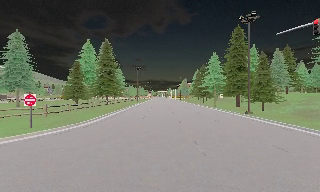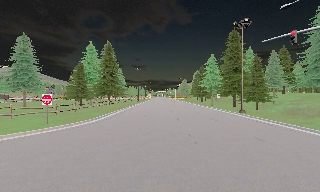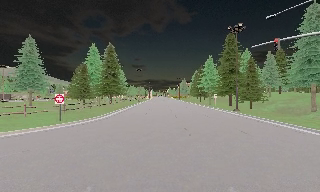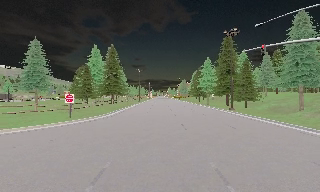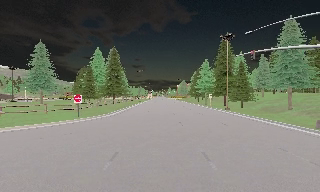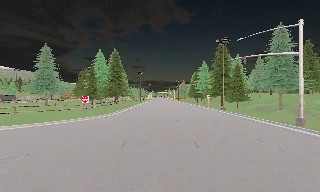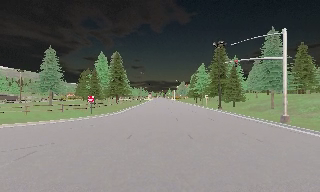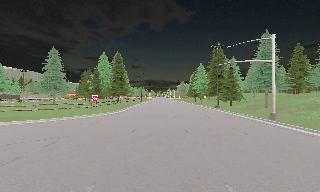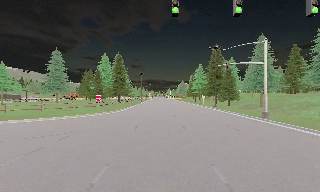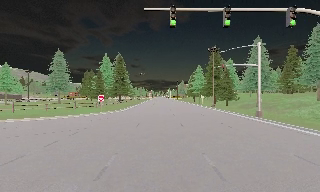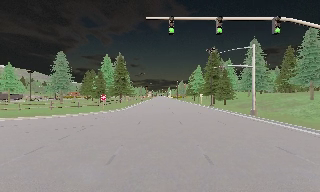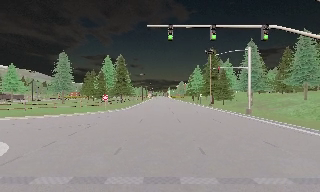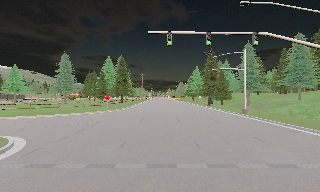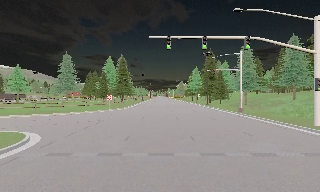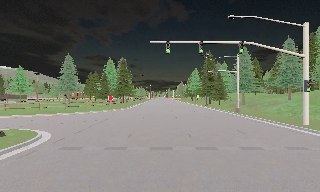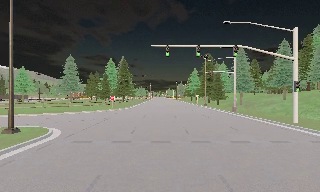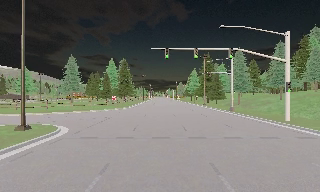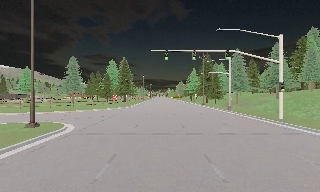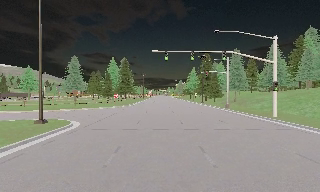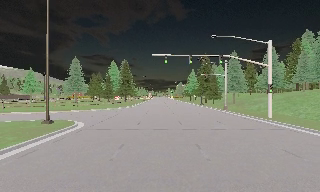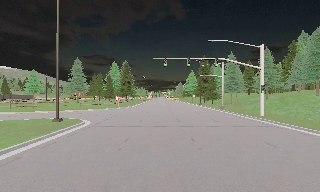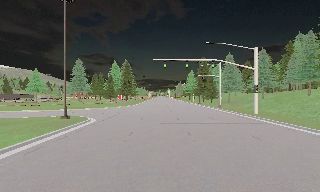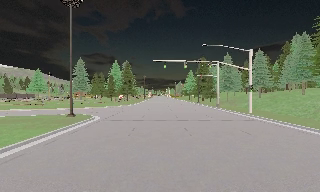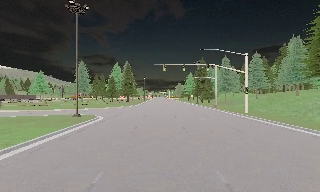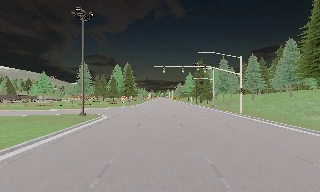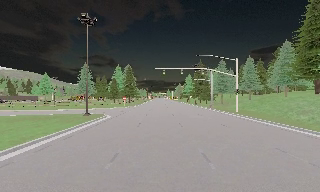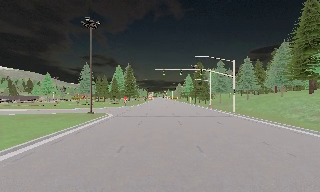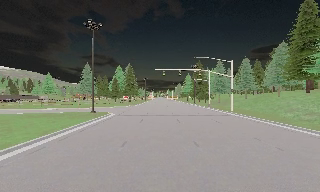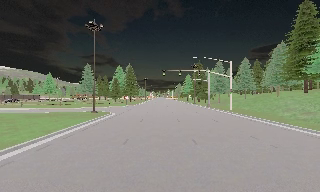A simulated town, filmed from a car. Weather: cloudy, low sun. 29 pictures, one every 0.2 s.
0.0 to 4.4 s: The camera travels backward, about 25 m, so what stands in front gets smaller. It loses speed.
4.4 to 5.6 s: The camera travels backward, about 5 m, so what stands in front gets smaller. It loses speed.
The film runs backward here.
